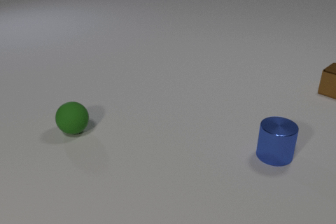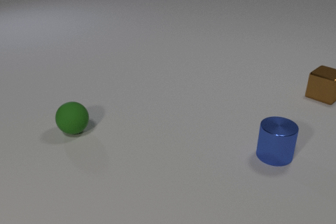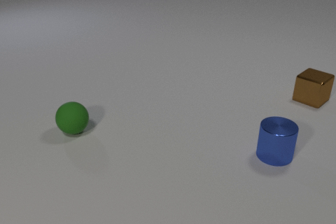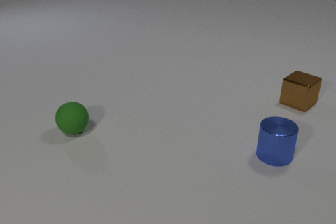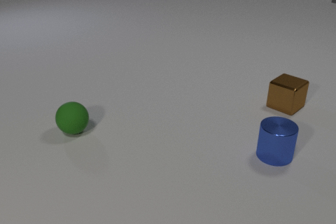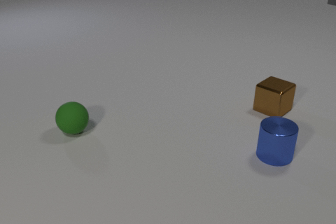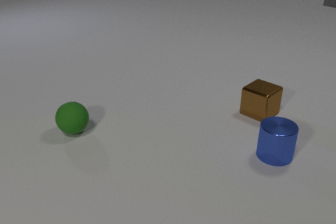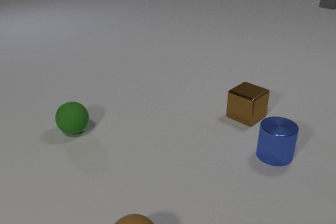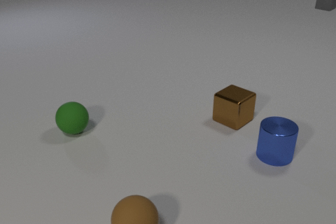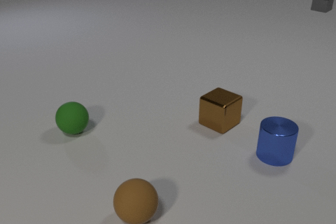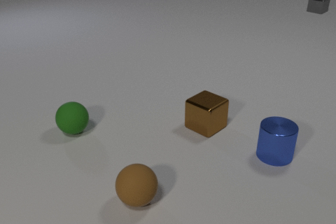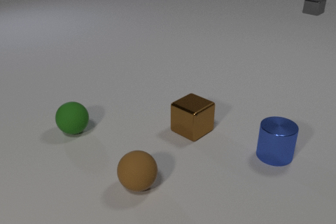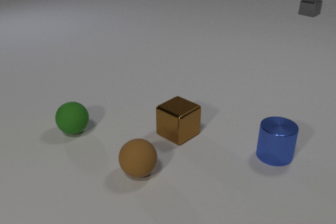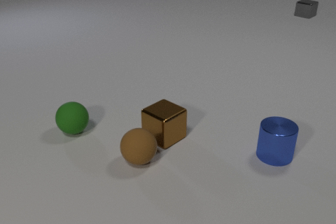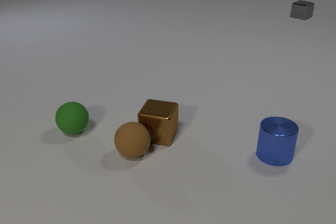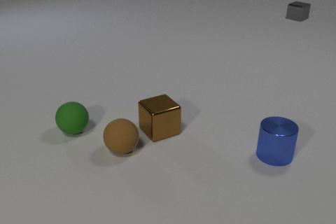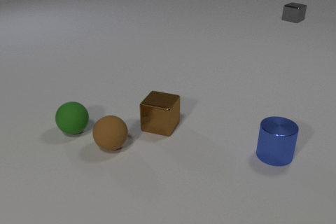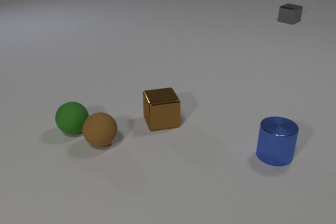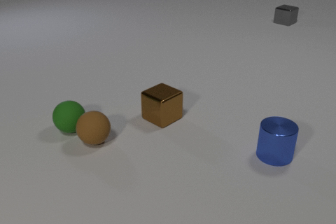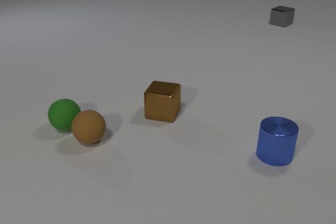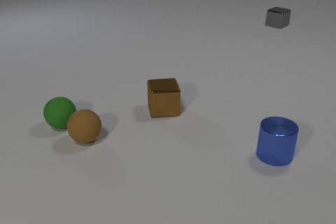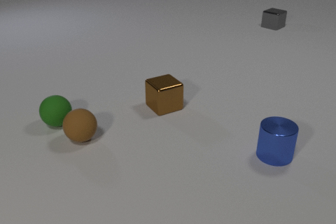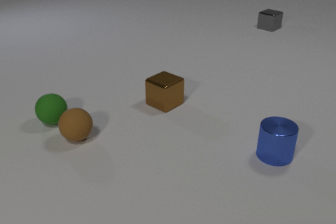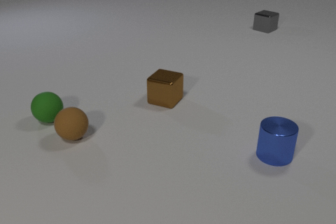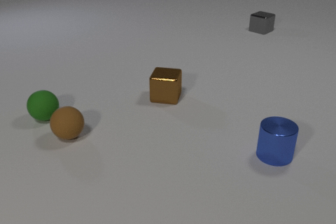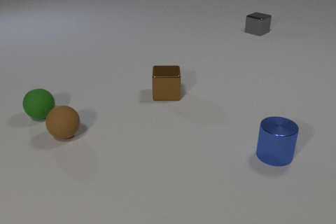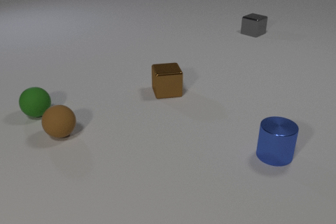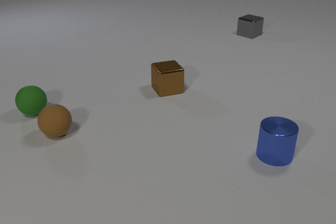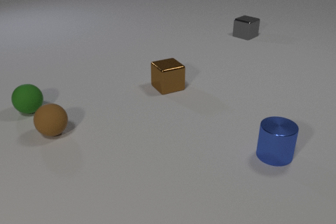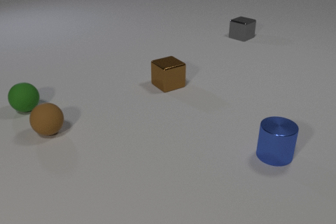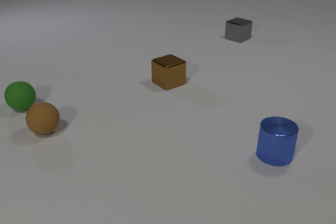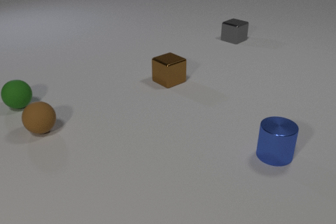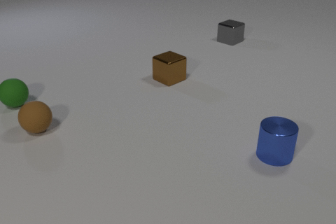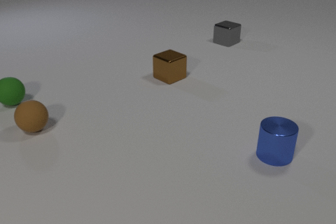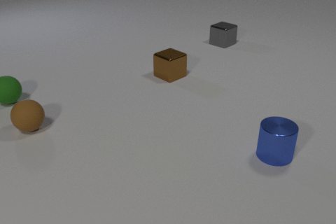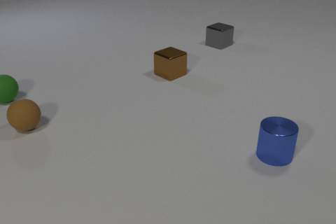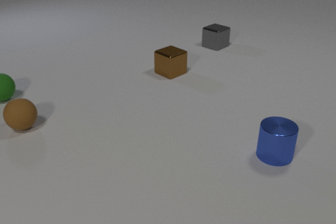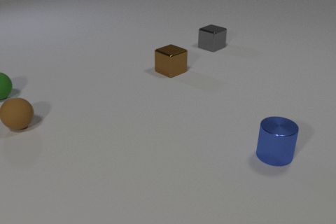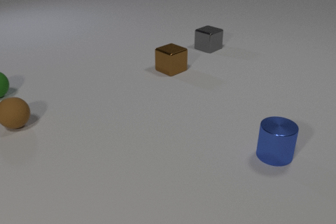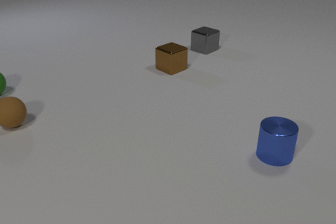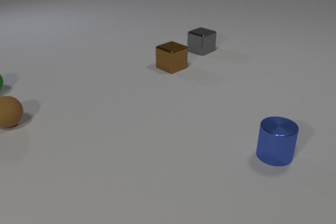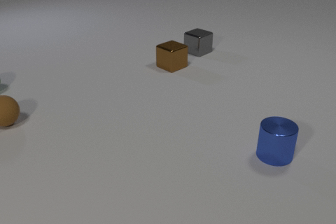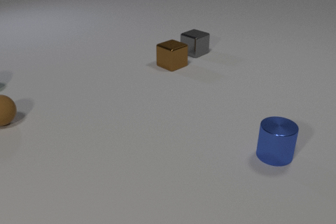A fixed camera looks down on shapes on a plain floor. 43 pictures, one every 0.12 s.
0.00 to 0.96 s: The brown rubber sphere comes in at the bottom edge, rolls away from the camera. The brown metal cube slides to the left and toward the camera. The gray metal cube comes in at the right edge, slides toward the camera and to the left.
0.96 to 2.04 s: The brown rubber sphere rolls away from the camera. The brown metal cube slides to the left. The gray metal cube slides toward the camera and to the left. The brown rubber sphere and the brown metal cube collide.
2.04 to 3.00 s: The brown rubber sphere rolls to the left and away from the camera. The brown metal cube slides away from the camera. The green rubber sphere rolls away from the camera and to the left. The gray metal cube slides toward the camera and to the left. The brown rubber sphere and the green rubber sphere collide.
3.00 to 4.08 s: The brown rubber sphere rolls to the left and away from the camera. The brown metal cube slides away from the camera. The green rubber sphere rolls away from the camera and to the left. The gray metal cube slides toward the camera and to the left.
4.08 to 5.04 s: The brown rubber sphere rolls to the left and away from the camera. The brown metal cube slides away from the camera. The green rubber sphere rolls away from the camera and to the left, leaves at the left edge. The gray metal cube slides toward the camera and to the left.
How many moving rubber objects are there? 2.
Are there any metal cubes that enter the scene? yes.
What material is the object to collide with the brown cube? rubber.
